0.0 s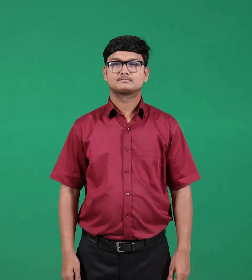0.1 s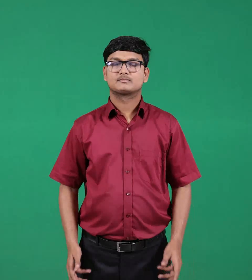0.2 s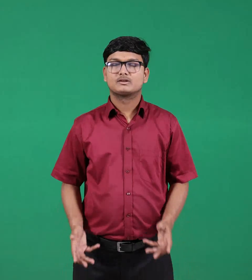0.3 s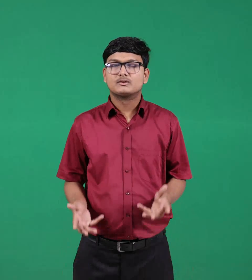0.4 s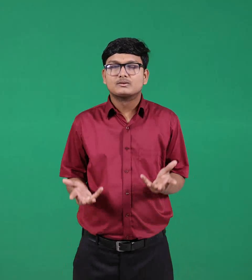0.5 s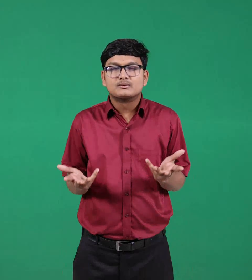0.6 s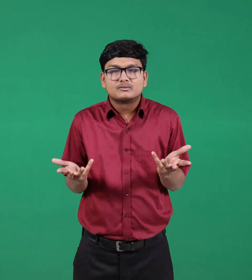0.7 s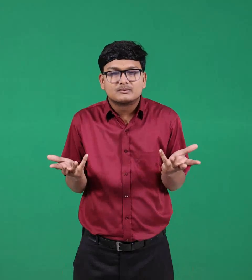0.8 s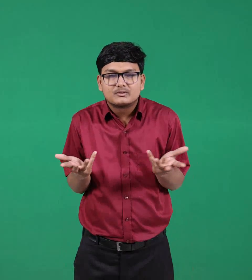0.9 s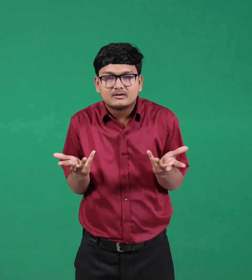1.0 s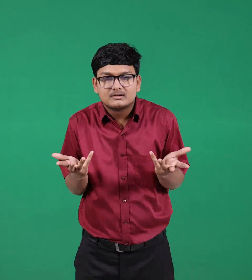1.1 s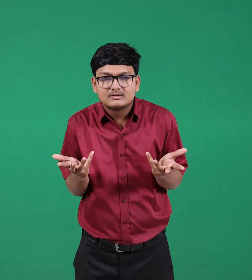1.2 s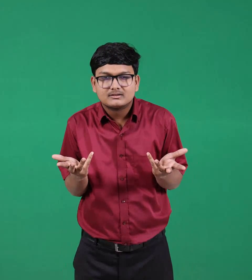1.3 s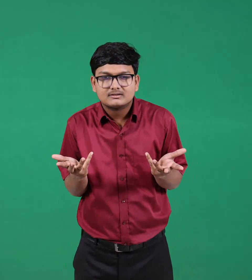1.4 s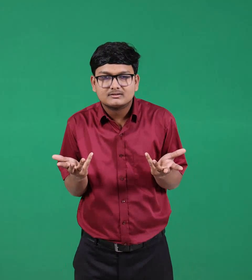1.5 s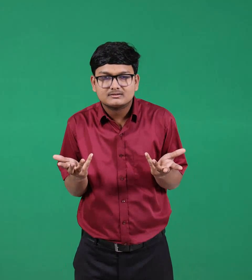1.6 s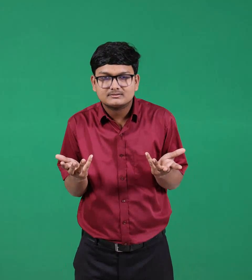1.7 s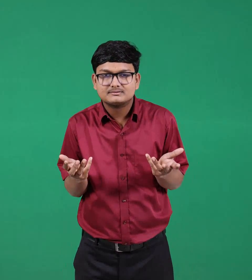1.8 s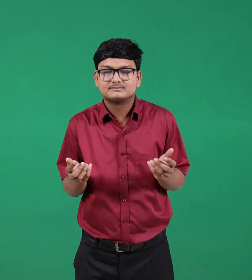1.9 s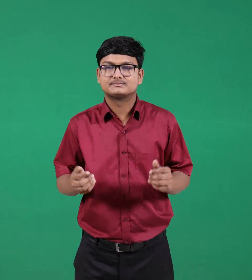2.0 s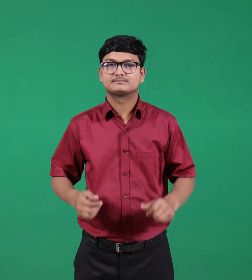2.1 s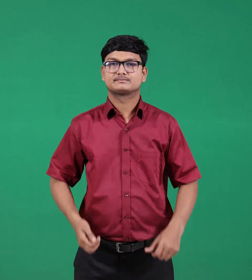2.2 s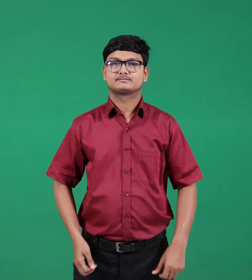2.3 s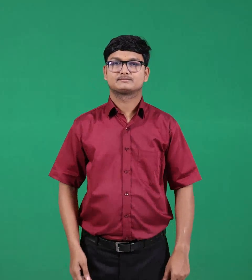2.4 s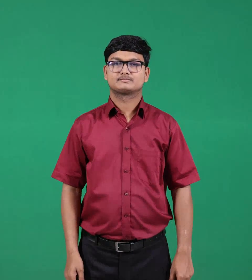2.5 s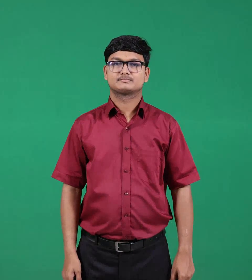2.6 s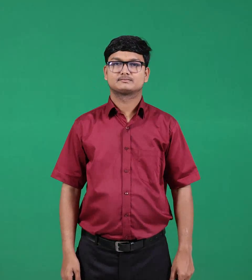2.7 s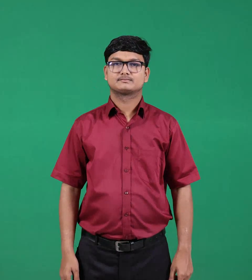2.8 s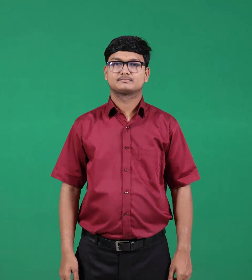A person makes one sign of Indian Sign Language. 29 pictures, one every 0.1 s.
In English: what
